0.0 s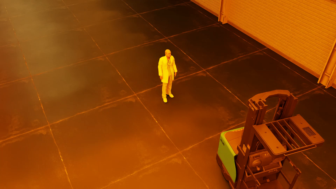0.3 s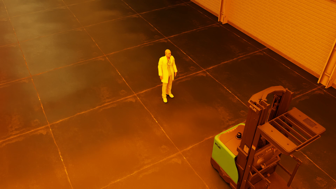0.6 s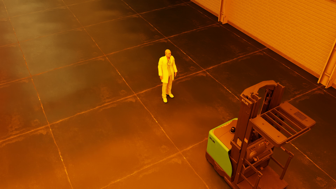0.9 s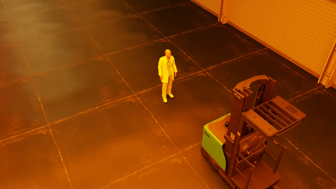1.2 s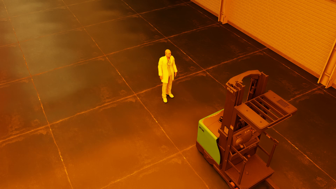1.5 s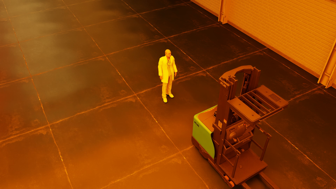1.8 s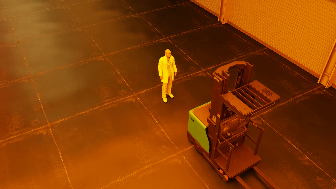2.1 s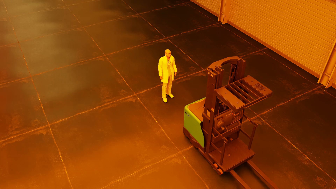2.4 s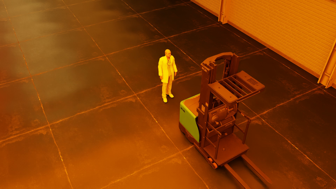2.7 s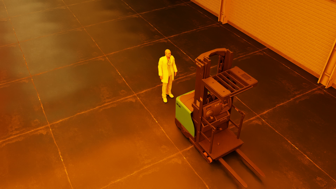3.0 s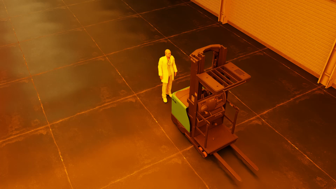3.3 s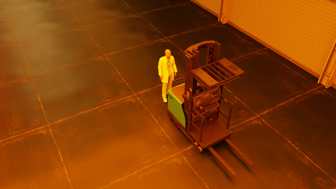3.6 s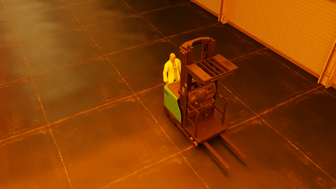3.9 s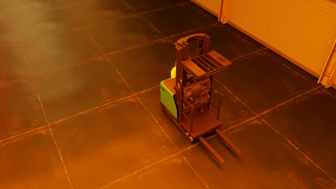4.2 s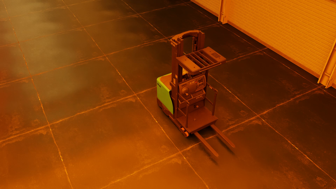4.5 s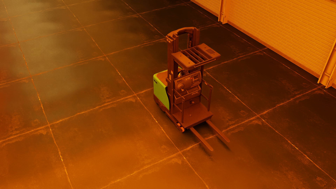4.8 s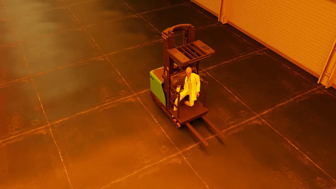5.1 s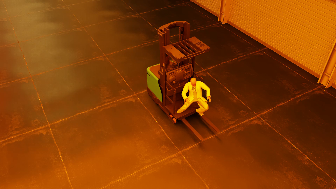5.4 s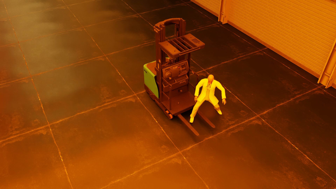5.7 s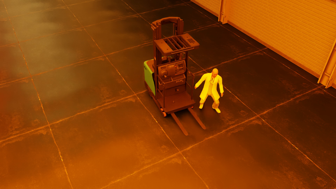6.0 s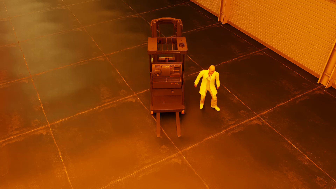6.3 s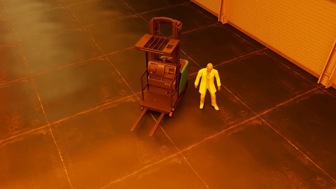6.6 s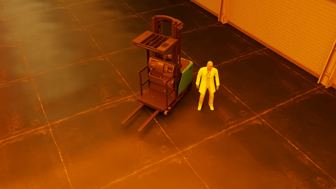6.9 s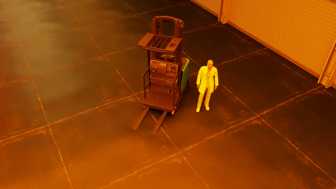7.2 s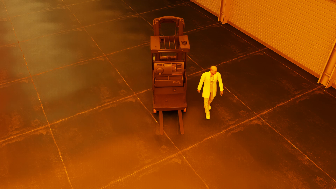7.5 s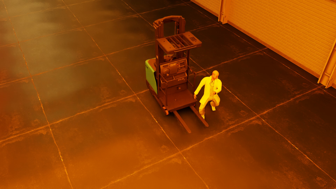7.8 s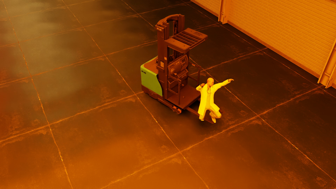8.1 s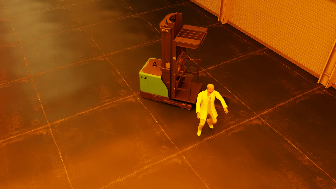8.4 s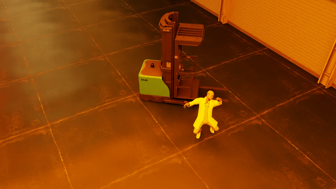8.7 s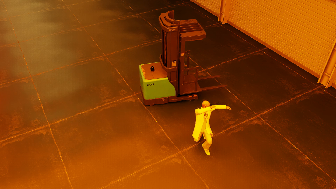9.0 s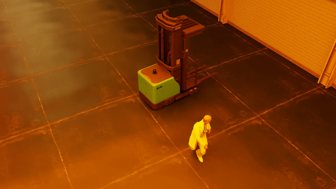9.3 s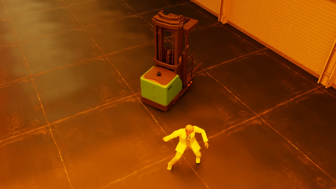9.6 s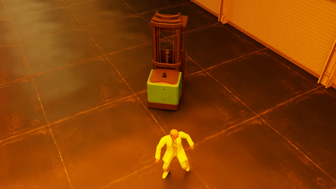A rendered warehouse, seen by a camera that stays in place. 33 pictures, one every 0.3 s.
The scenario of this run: Near miss between a forklift and a person.
